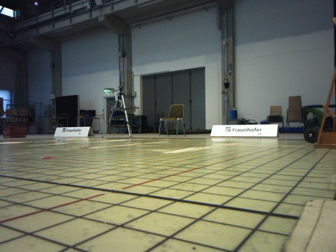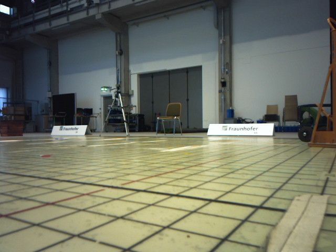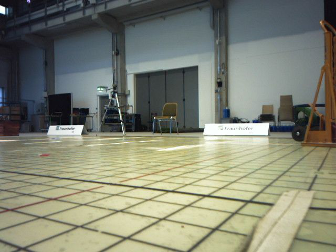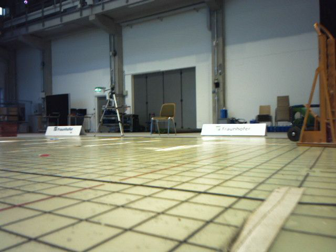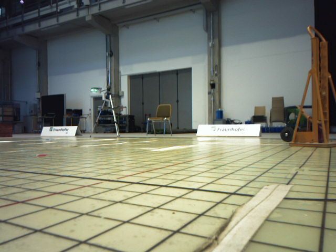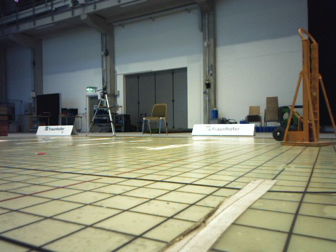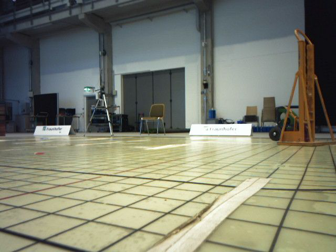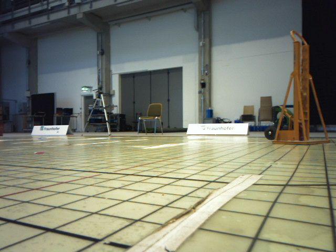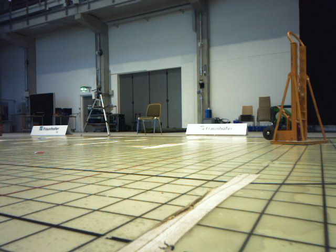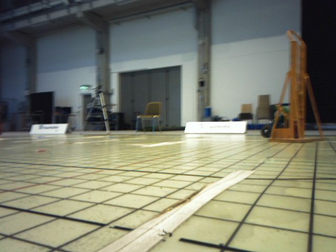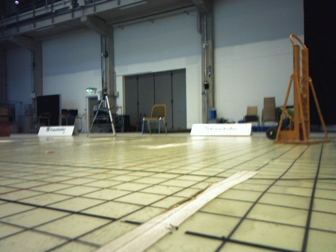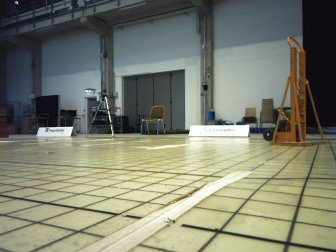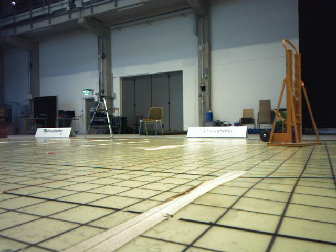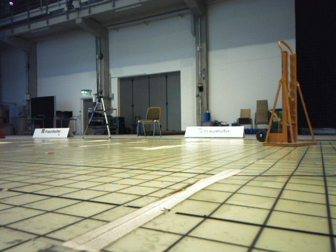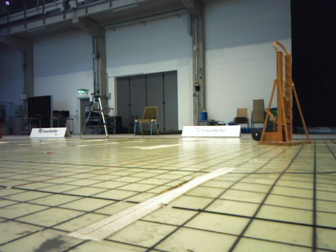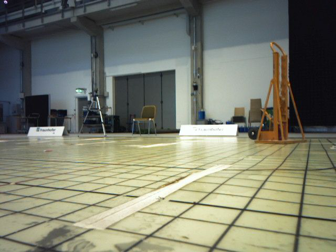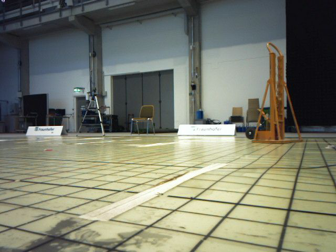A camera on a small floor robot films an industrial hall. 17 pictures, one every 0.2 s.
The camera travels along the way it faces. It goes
backward.
0.0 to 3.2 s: The camera travels backward, about 0.6 m, so what stands in front gets smaller.
The film runs backward here.
